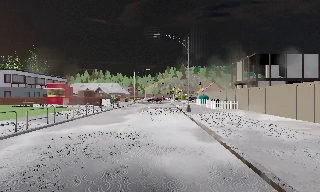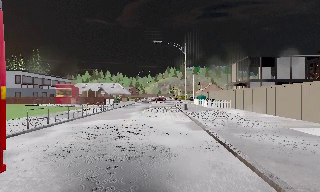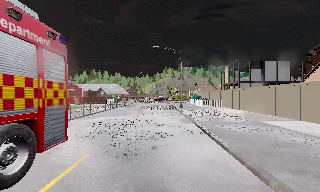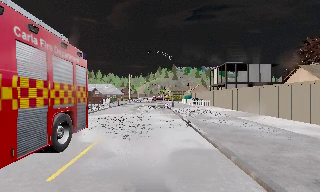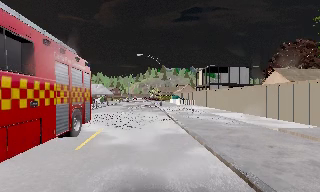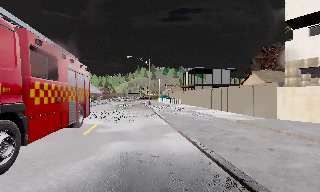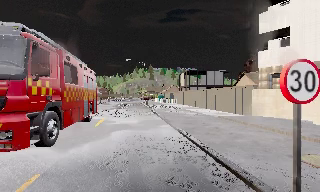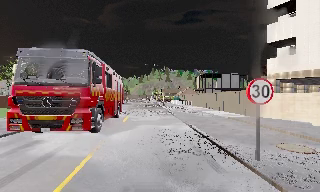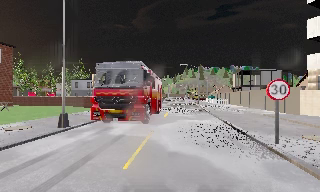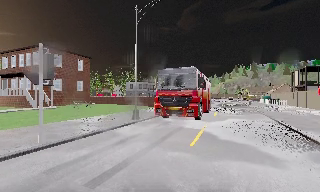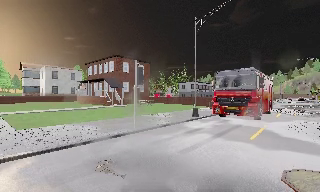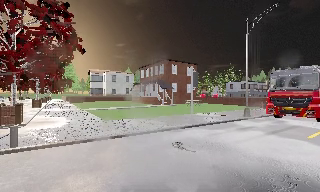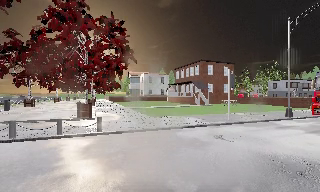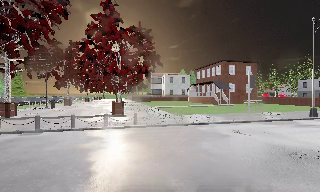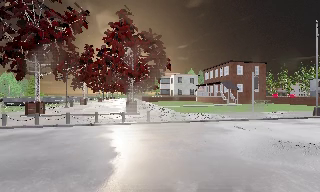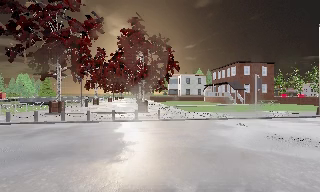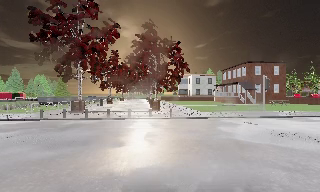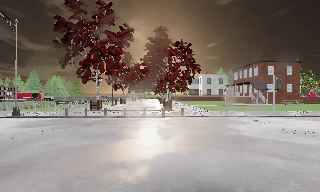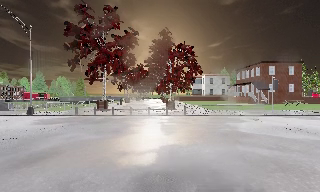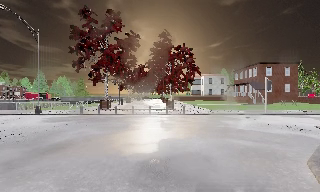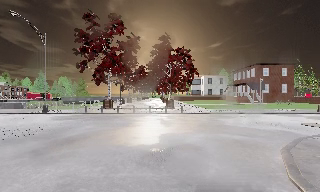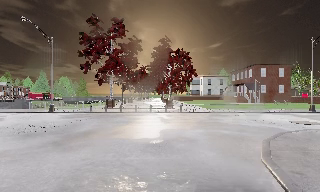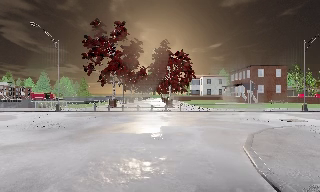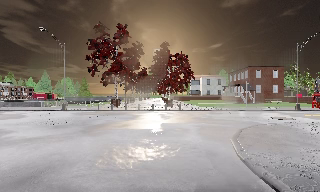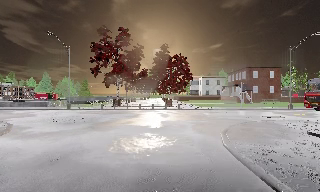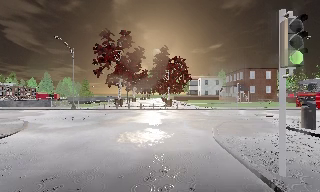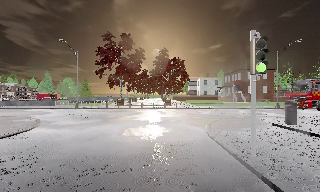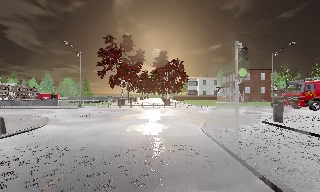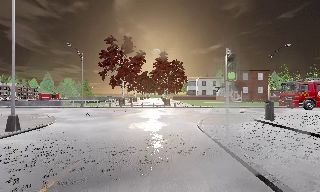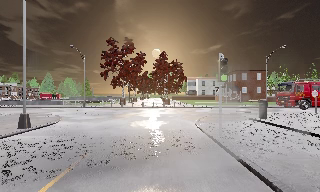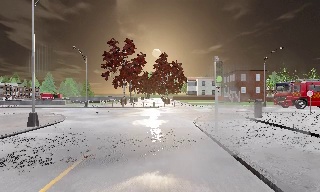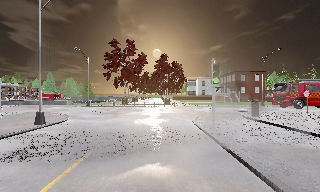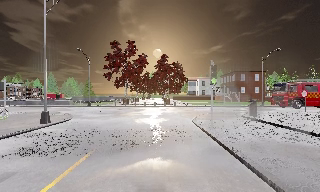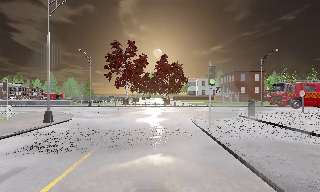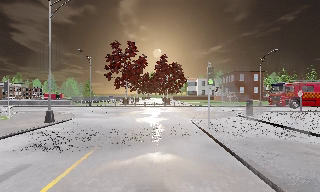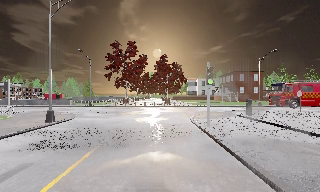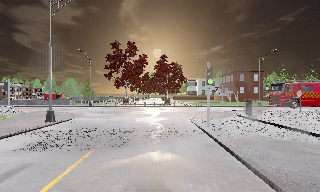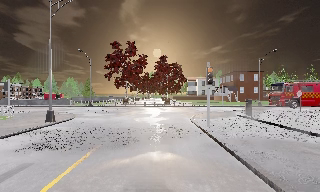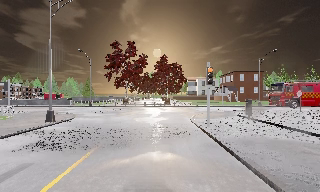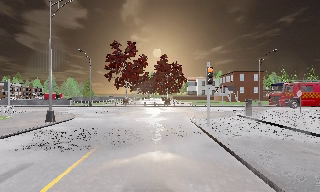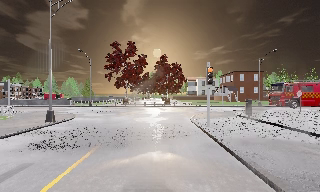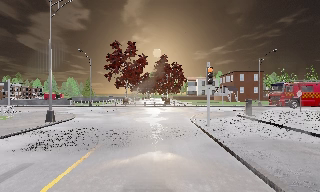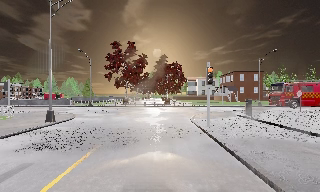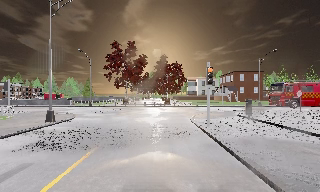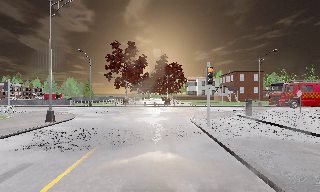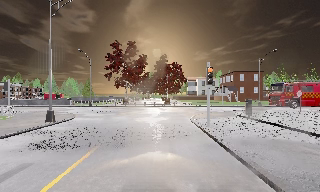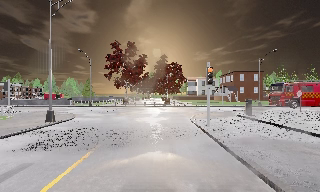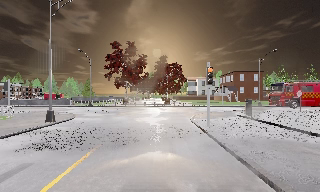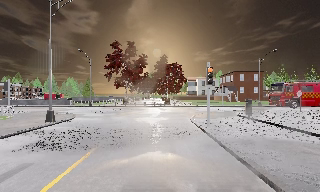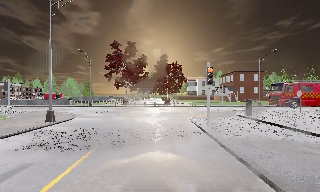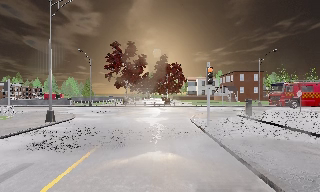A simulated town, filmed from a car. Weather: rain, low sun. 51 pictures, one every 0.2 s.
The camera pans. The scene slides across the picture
to the right.
The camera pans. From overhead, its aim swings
counterclockwise.
0.0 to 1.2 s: The scene slides to the left, as the camera pans about 10 degrees to its right. It travels backward, about 12 m, so what stands in front gets smaller.
1.2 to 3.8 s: The camera pans to its left, which is counterclockwise from overhead, by about 100 degrees. It travels backward, about 17 m. It loses speed.
3.8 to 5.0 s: The camera travels backward, about 6 m, so what stands in front gets smaller.
5.0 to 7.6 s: The camera travels backward, about 5 m, so what stands in front gets smaller. It loses speed.
7.6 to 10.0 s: The camera keeps its place and its aim.
The film runs backward here.
